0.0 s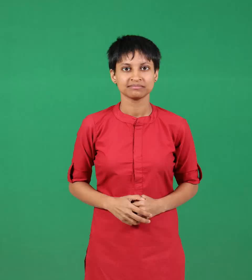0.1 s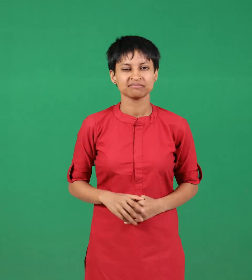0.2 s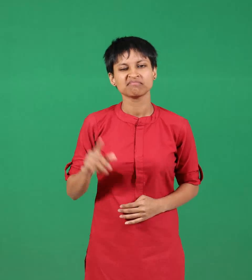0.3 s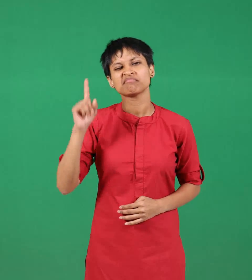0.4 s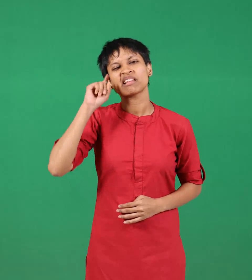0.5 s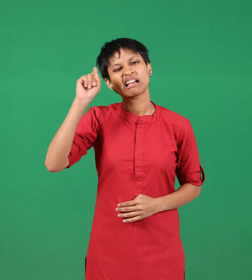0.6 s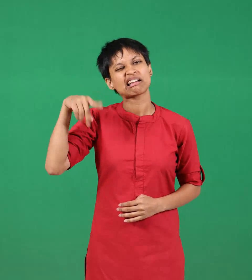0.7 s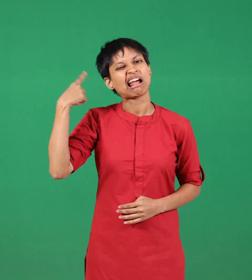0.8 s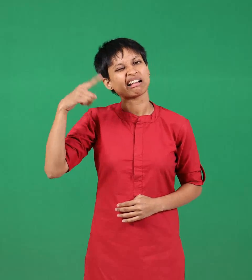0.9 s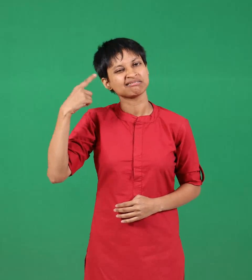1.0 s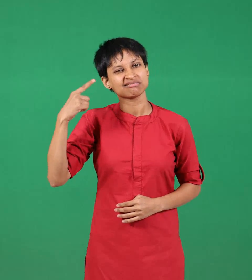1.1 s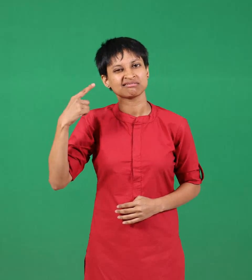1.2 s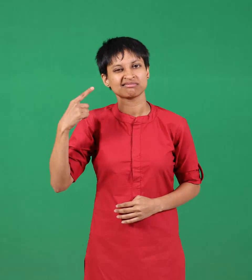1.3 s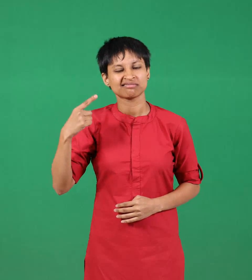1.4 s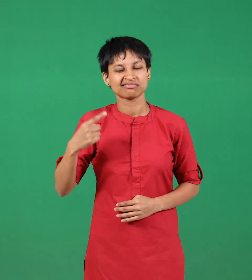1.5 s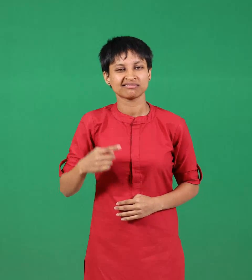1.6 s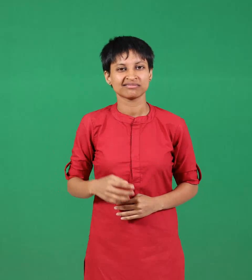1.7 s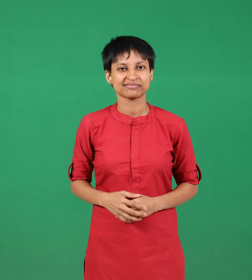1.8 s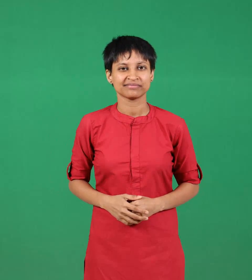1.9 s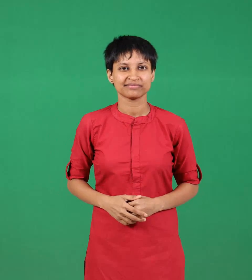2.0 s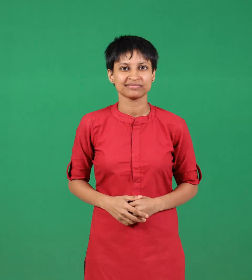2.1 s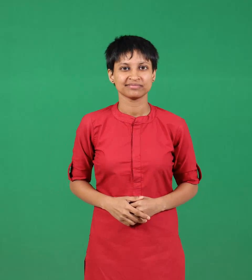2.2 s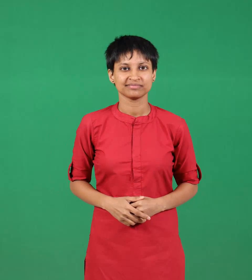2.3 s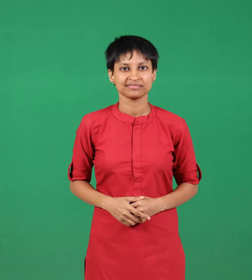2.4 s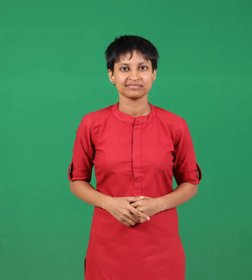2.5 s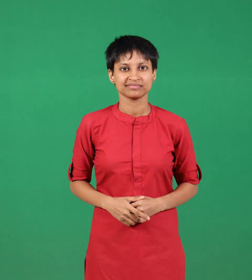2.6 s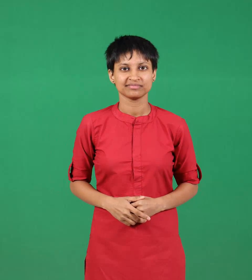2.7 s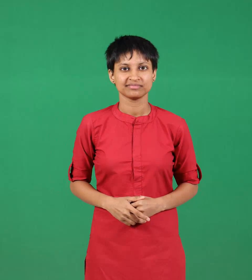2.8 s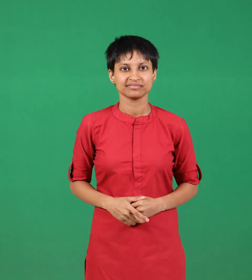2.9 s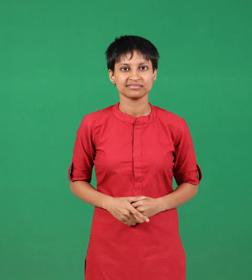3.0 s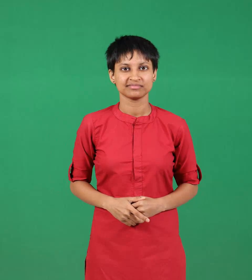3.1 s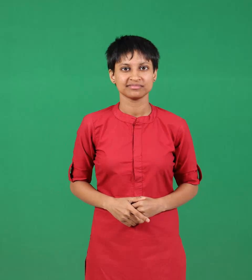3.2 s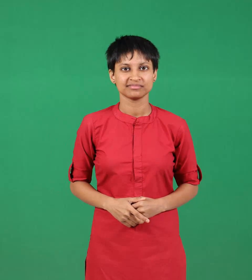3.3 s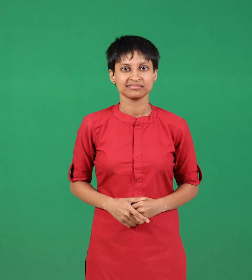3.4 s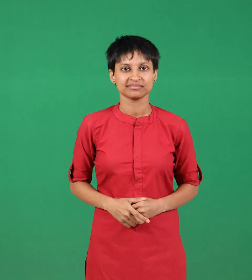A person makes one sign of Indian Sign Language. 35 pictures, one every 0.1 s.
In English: crazy
